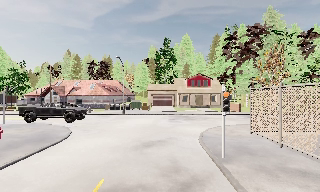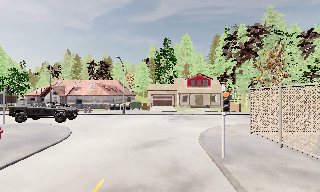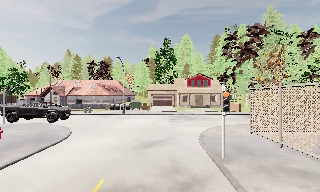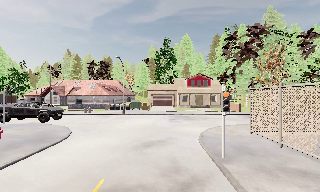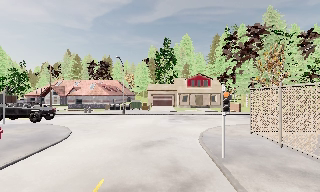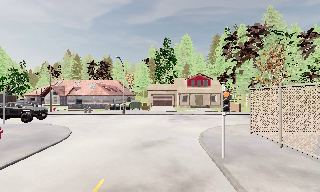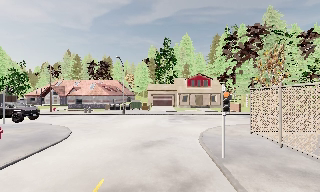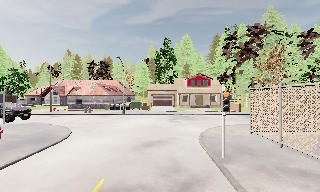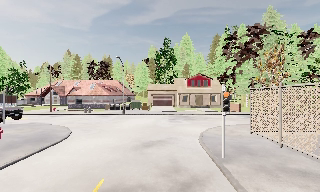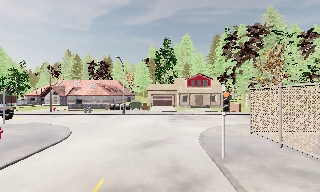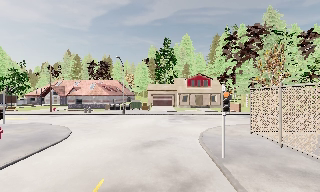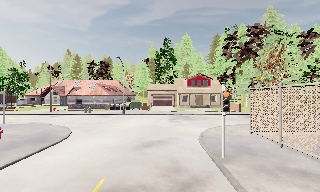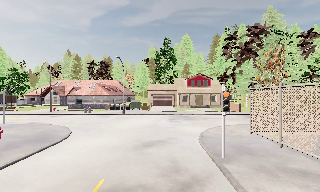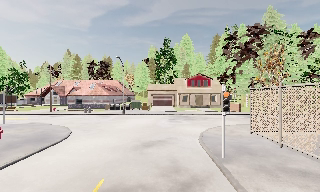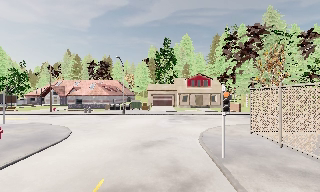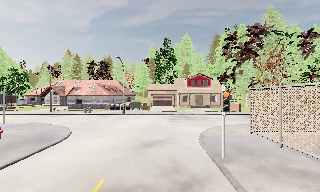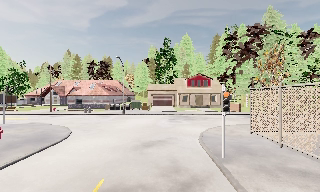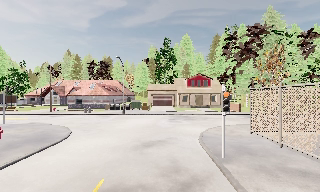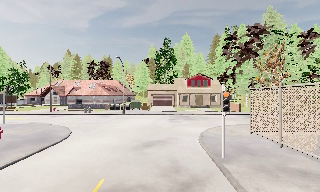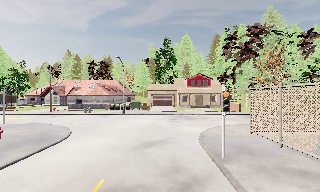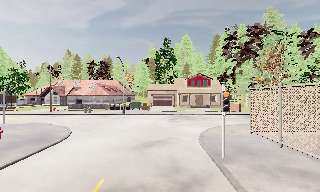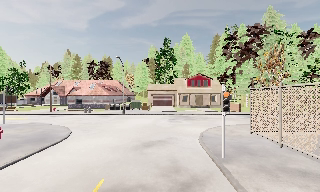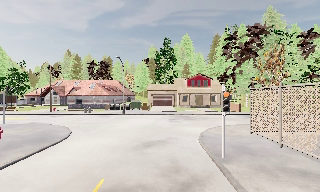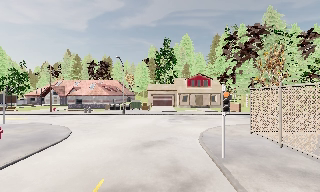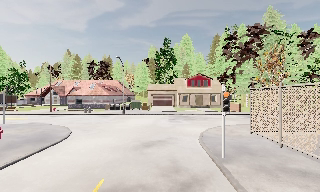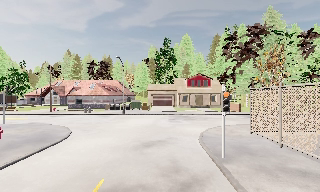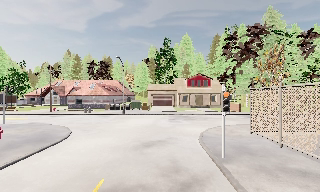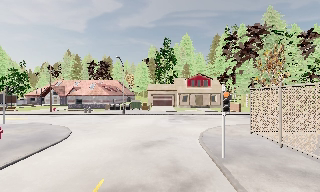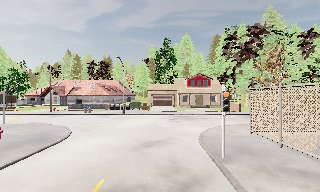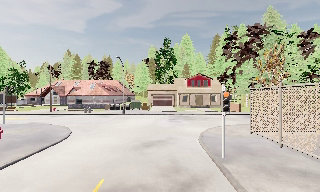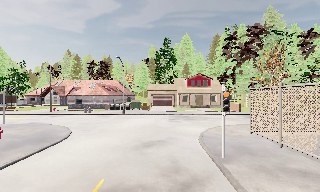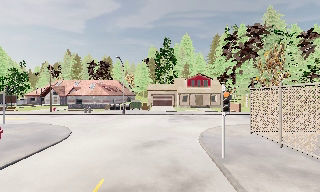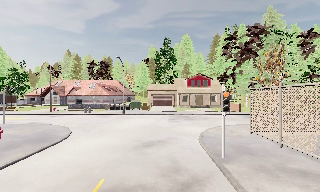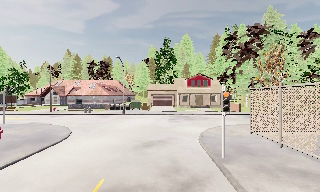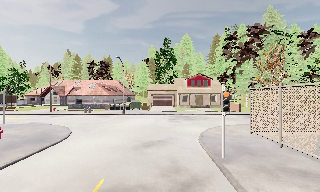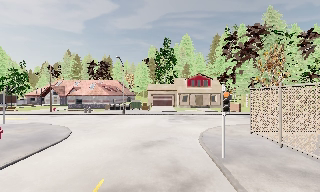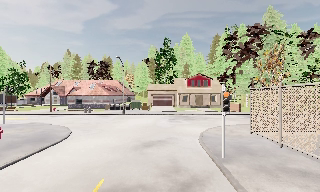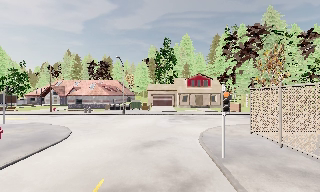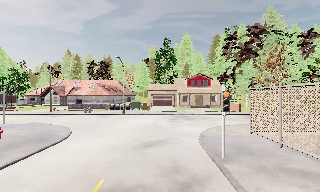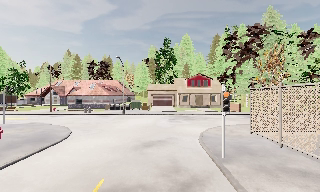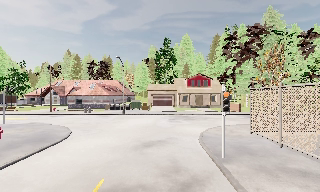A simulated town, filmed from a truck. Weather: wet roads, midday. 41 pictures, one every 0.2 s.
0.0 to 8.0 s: The camera keeps its place and its aim.
The film runs backward here.
